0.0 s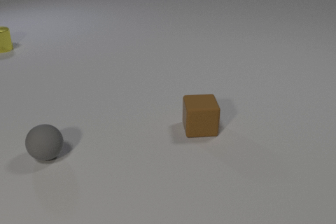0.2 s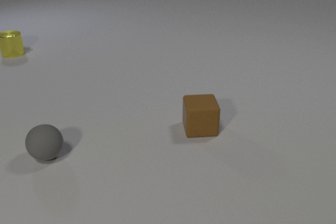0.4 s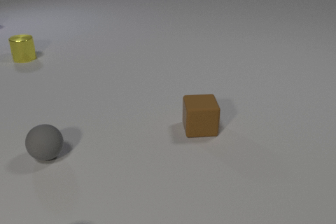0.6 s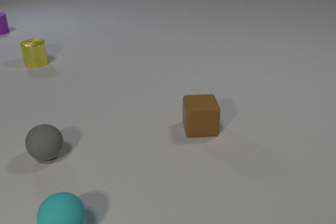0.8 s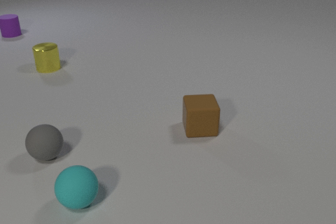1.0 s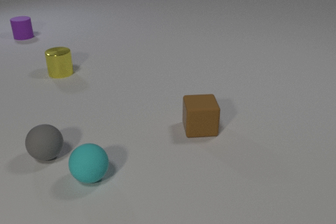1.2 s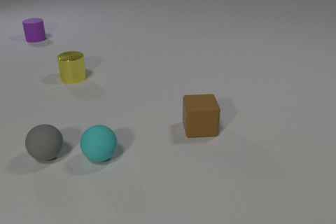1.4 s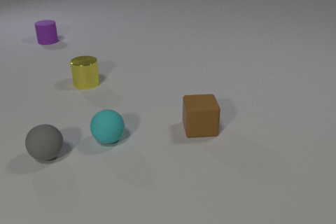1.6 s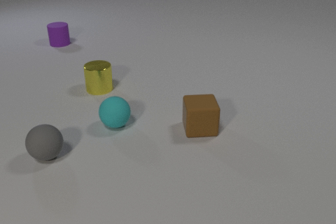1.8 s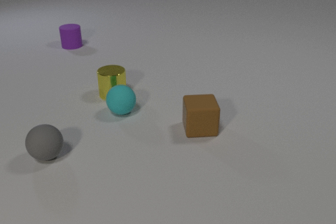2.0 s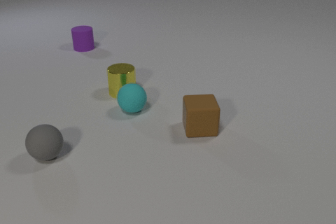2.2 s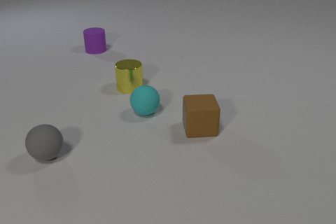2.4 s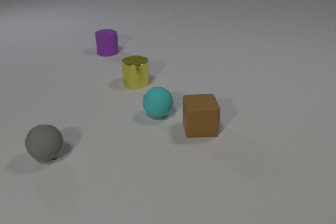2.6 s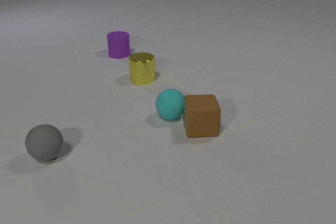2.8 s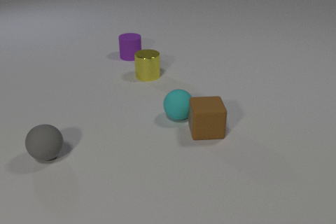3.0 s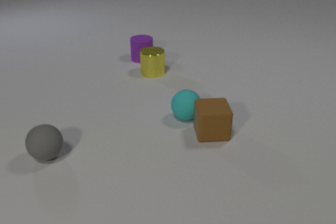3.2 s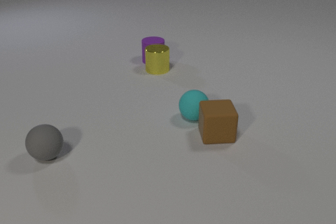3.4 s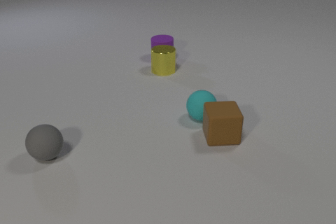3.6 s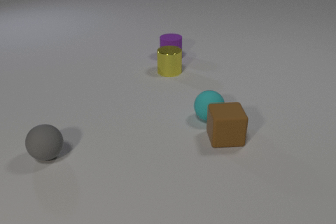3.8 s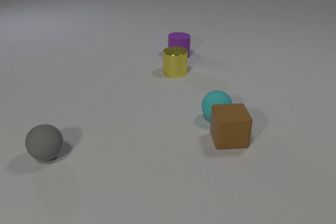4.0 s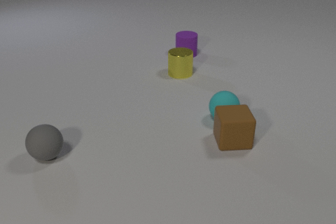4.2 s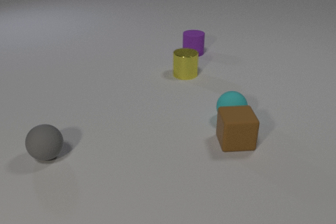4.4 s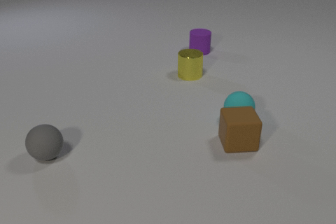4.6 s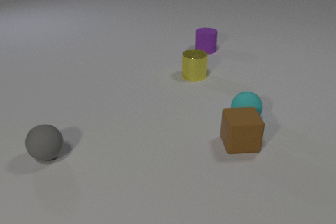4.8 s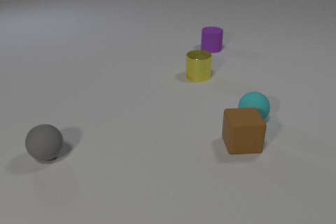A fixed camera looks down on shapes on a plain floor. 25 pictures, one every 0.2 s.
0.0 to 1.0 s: The cyan rubber sphere comes in at the bottom edge, rolls away from the camera. The yellow metal cylinder slides toward the camera and to the right. The purple rubber cylinder comes in at the left edge, slides toward the camera and to the right.
1.0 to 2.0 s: The cyan rubber sphere rolls away from the camera. The yellow metal cylinder slides to the right and toward the camera. The purple rubber cylinder slides to the right and toward the camera. The cyan rubber sphere and the yellow metal cylinder collide.
2.0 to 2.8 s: The cyan rubber sphere rolls to the right. The yellow metal cylinder slides away from the camera and to the right. The purple rubber cylinder slides to the right and toward the camera. The cyan rubber sphere and the brown rubber cube collide.
2.8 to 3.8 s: The cyan rubber sphere rolls to the right. The yellow metal cylinder slides to the right. The purple rubber cylinder slides to the right. The brown rubber cube slides to the right and toward the camera. The yellow metal cylinder and the purple rubber cylinder collide.
3.8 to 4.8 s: The cyan rubber sphere rolls to the right. The yellow metal cylinder slides to the right. The purple rubber cylinder slides to the right and away from the camera. The brown rubber cube slides to the right.
What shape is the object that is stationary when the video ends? sphere.
How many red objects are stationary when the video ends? 0.
How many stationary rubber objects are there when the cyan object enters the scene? 2.
